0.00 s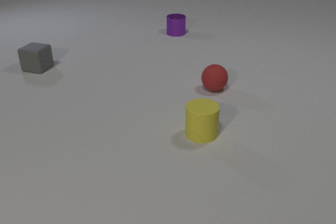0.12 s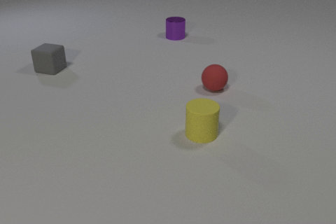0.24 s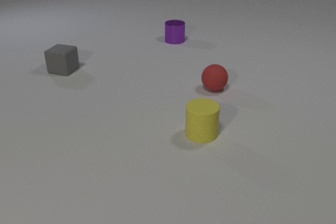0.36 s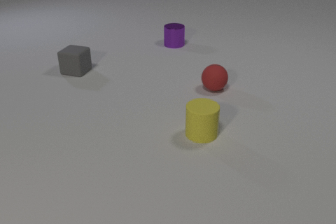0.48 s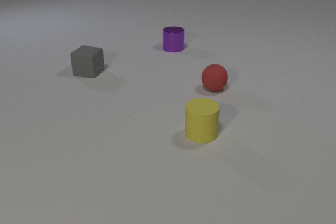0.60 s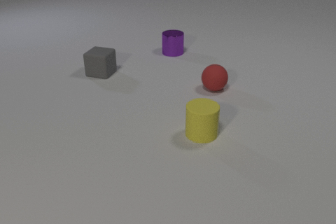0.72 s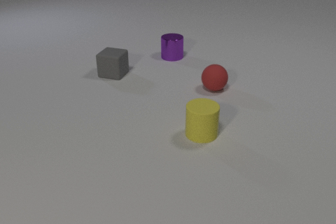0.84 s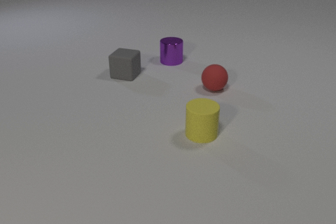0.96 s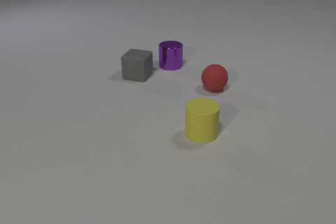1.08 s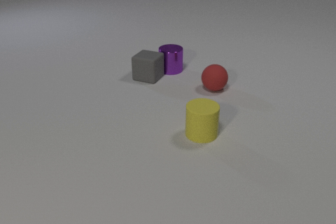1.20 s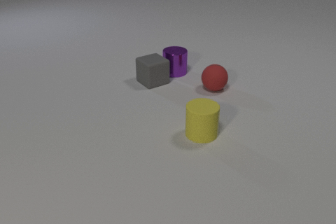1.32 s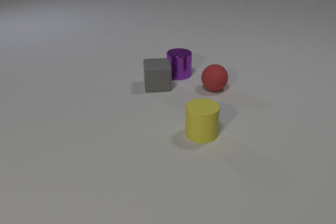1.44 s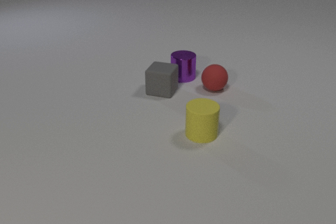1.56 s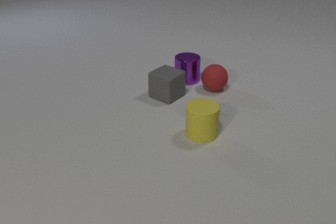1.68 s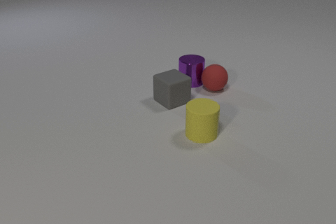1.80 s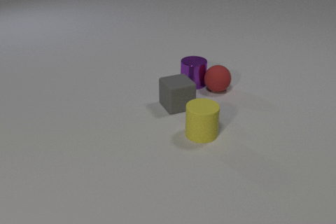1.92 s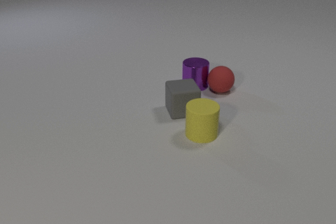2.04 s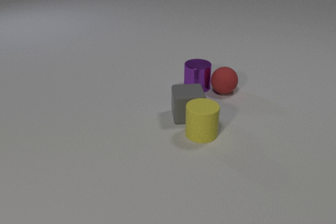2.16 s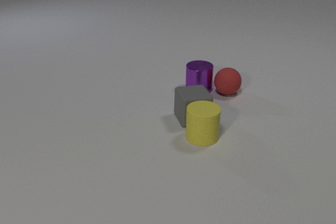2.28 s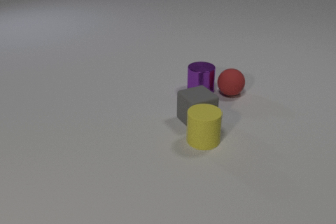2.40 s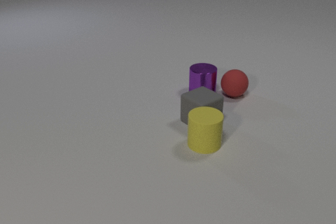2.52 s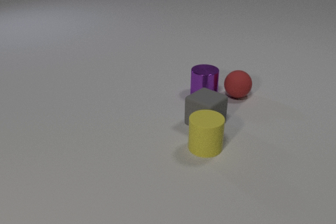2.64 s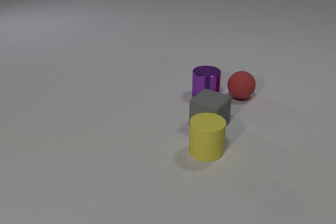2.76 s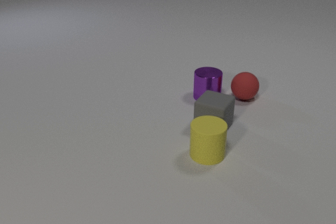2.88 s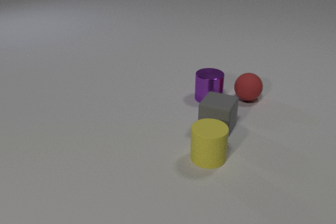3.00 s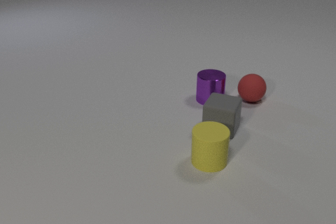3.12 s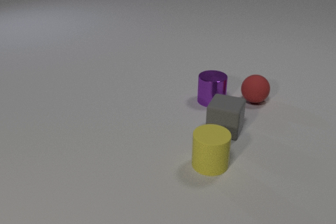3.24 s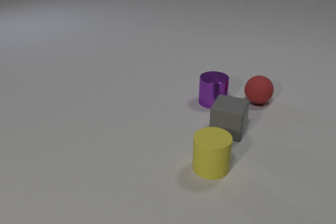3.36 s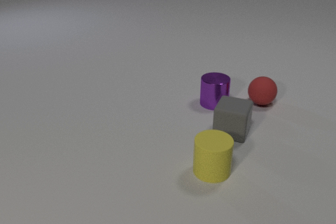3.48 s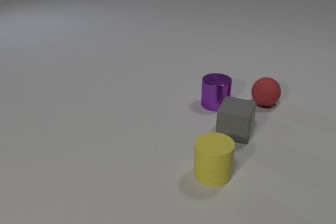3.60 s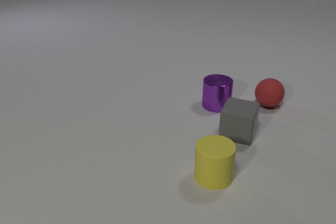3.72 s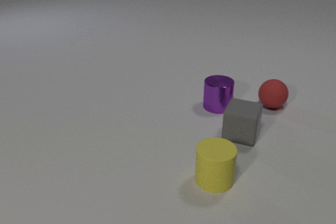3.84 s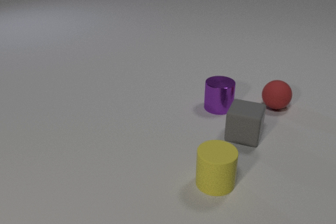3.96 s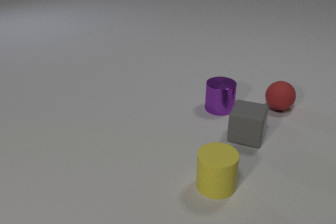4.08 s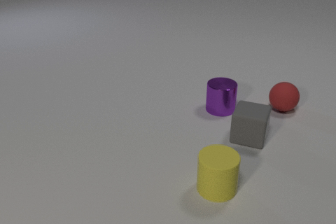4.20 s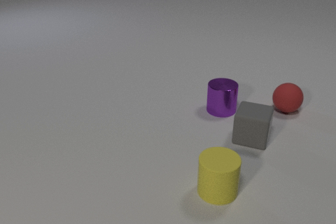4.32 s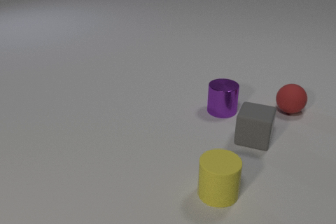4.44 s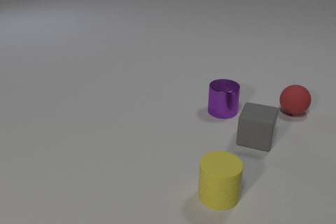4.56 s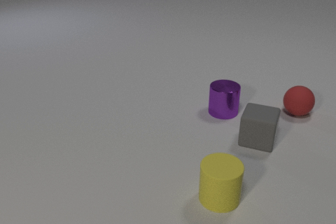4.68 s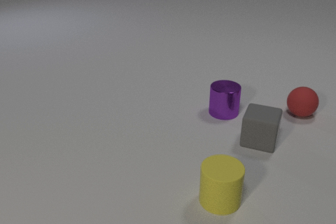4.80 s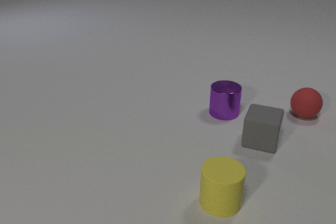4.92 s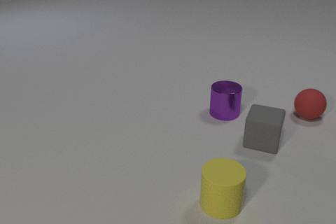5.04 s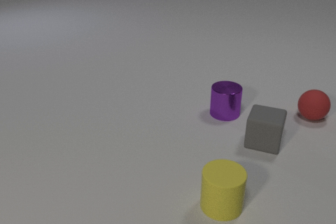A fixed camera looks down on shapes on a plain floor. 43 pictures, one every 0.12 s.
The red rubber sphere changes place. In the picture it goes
to the right.
The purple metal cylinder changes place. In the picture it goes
toward the camera.
0.00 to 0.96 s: The purple metal cylinder slides toward the camera. The gray rubber cube slides to the right and toward the camera.
0.96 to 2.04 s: The purple metal cylinder slides toward the camera and to the right. The gray rubber cube slides toward the camera and to the right, spins clockwise seen from above by about 150 degrees, its near face sliding to the left. The red rubber sphere rolls to the right. The purple metal cylinder and the gray rubber cube collide. The purple metal cylinder and the red rubber sphere collide.
2.04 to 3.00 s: The purple metal cylinder slides toward the camera and to the right. The gray rubber cube slides to the right and toward the camera, spins so that its near face slides to the right, counterclockwise seen from above. The red rubber sphere rolls to the right and toward the camera. The yellow rubber cylinder slides toward the camera. The gray rubber cube and the yellow rubber cylinder collide.
3.00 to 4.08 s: The purple metal cylinder slides toward the camera and to the right. The gray rubber cube slides to the right and toward the camera. The red rubber sphere rolls to the right. The yellow rubber cylinder slides toward the camera.
4.08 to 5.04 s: The purple metal cylinder slides toward the camera. The gray rubber cube slides to the right. The red rubber sphere rolls to the right. The yellow rubber cylinder slides toward the camera.
What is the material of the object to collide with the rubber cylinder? rubber.
How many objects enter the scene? 0.
How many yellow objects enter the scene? 0.
